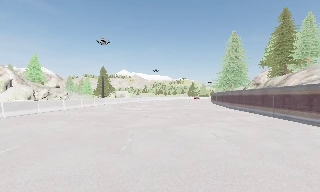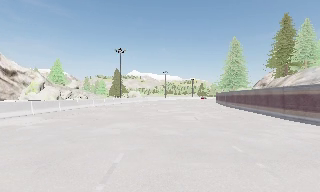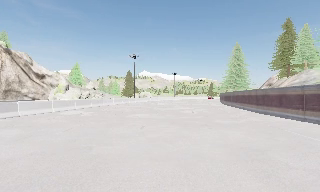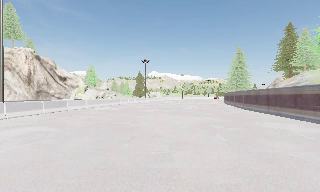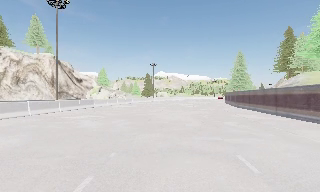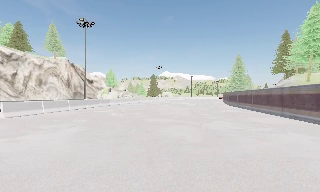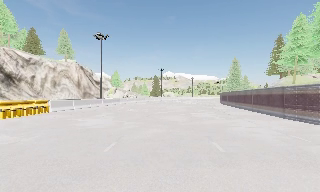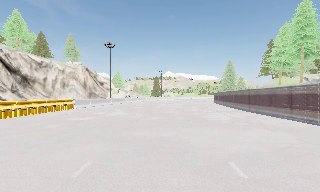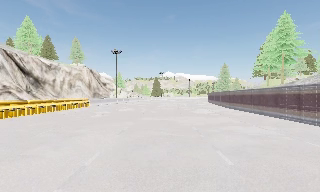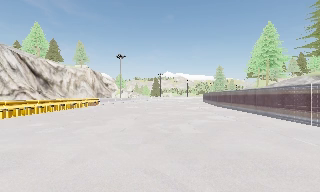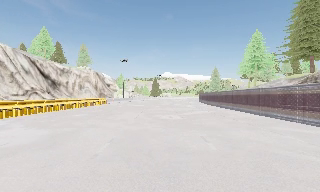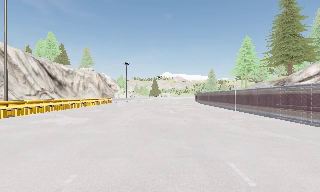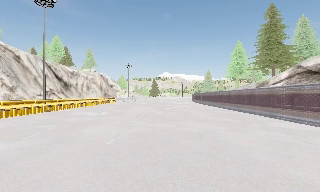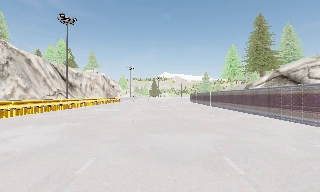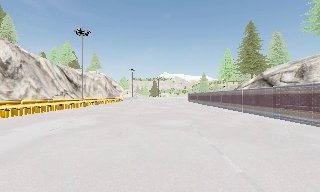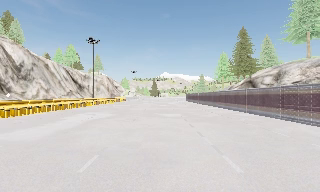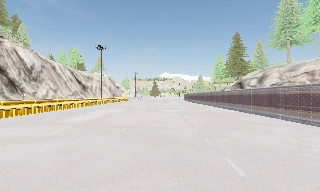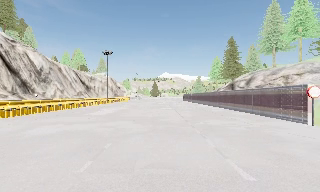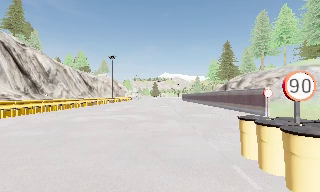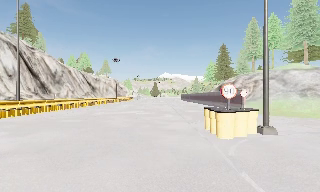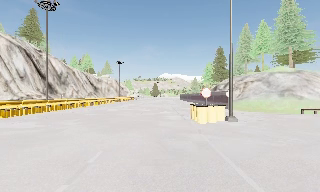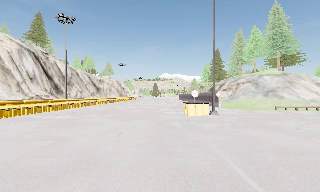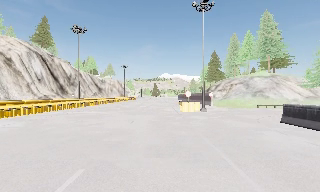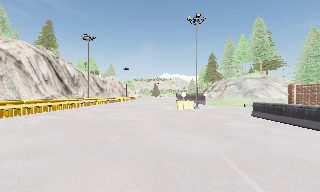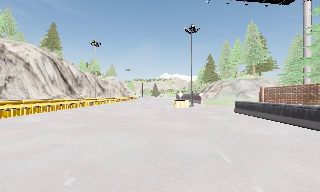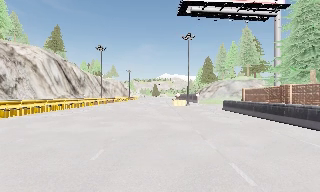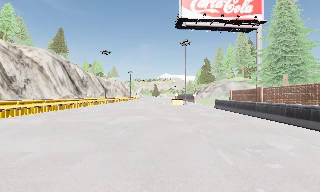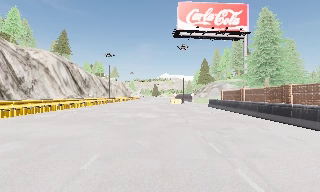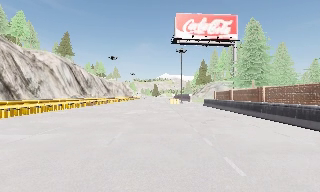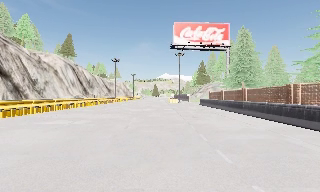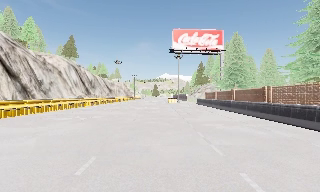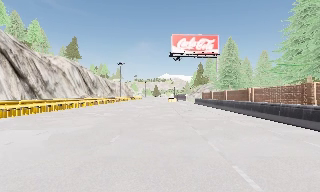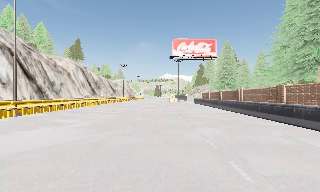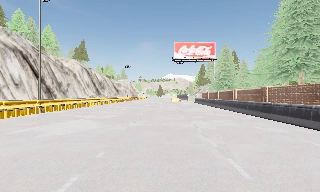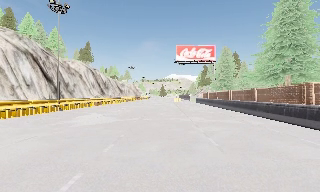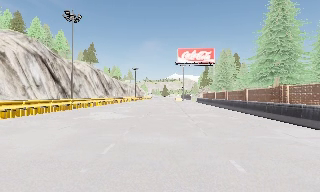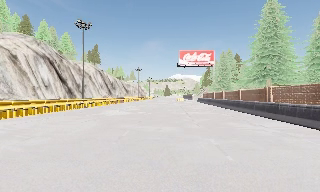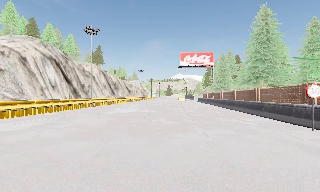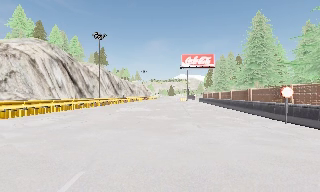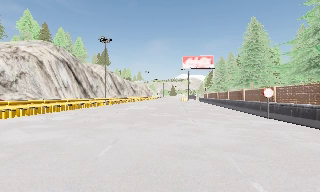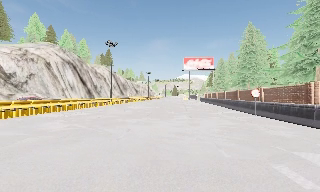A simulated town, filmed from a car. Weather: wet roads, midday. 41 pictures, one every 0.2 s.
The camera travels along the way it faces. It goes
backward.
0.0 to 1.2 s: The camera pans to its left, which is counterclockwise from overhead, by about 15 degrees. It travels backward, about 30 m, so what stands in front gets smaller.
1.2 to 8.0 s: The camera travels backward, about 105 m, so what stands in front gets smaller. It loses speed.
The film runs backward here.
